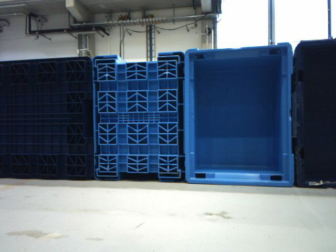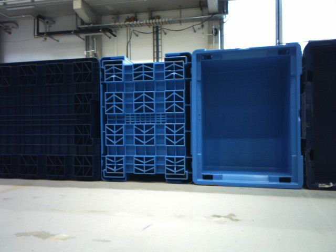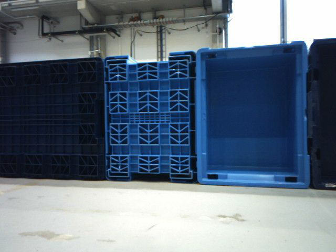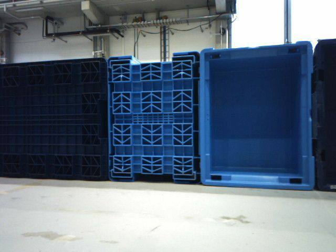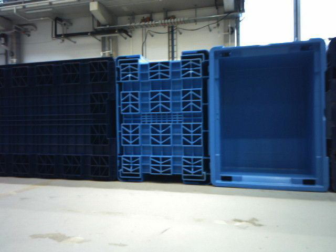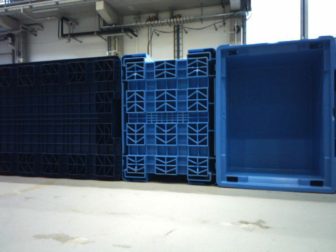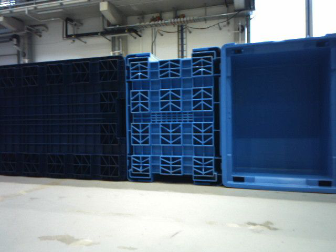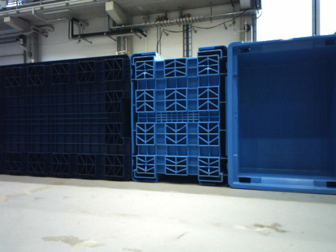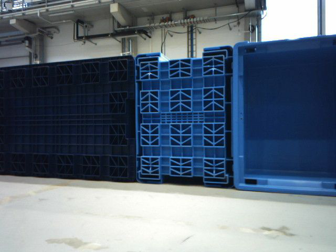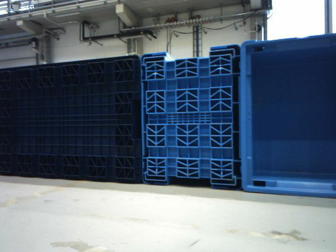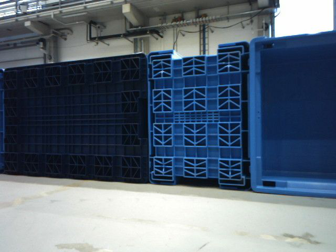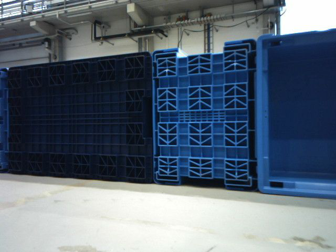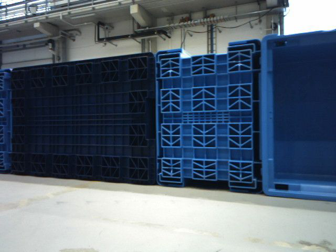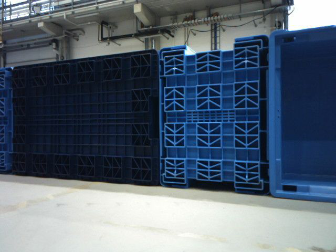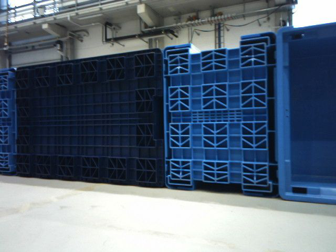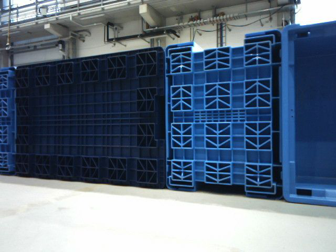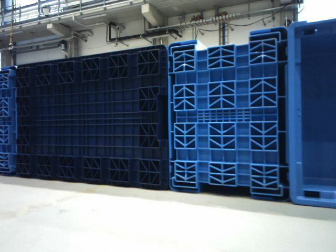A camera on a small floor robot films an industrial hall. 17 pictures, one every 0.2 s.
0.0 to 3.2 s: The camera swings to its left by about 15 degrees, and the scene slides to the right. It travels forward, about 0.2 m, so what stands in front looms larger.
The film runs forward here.
